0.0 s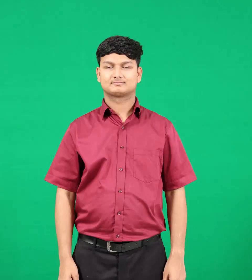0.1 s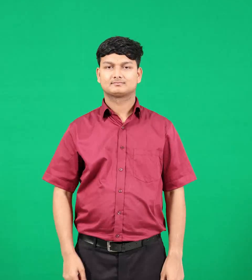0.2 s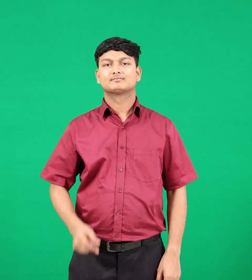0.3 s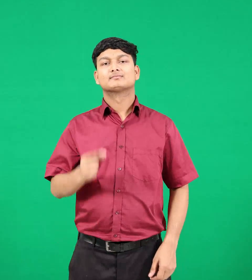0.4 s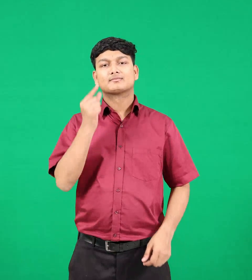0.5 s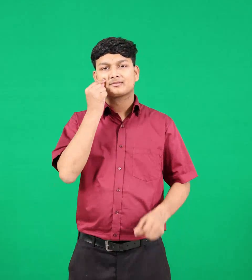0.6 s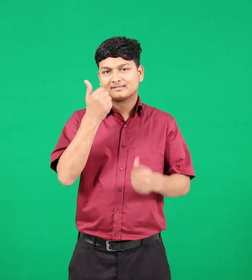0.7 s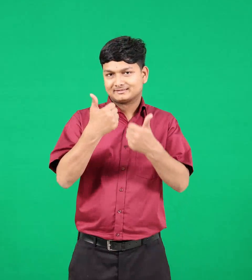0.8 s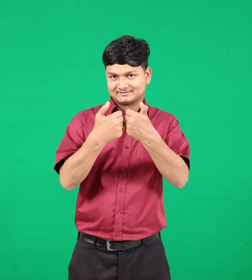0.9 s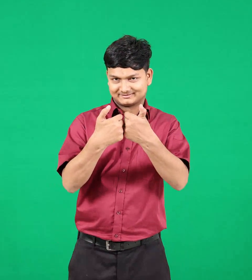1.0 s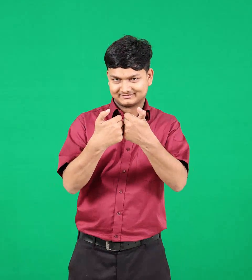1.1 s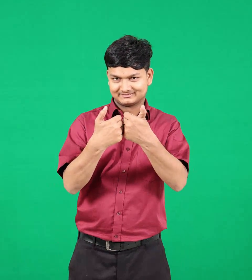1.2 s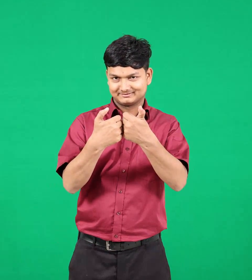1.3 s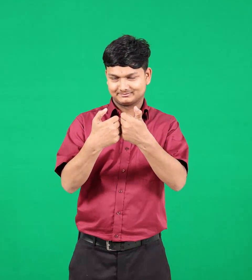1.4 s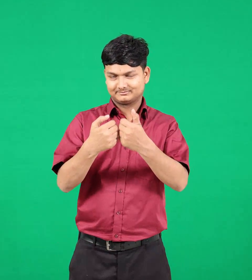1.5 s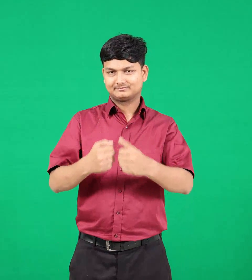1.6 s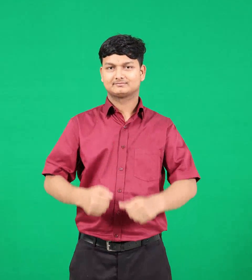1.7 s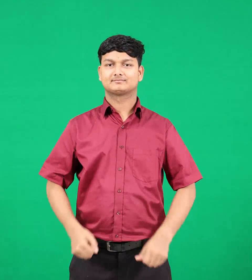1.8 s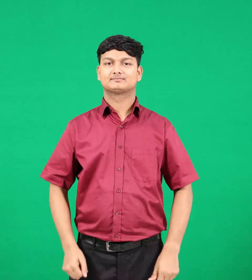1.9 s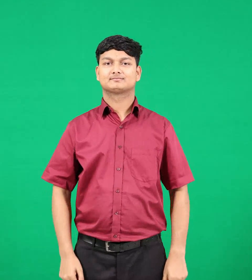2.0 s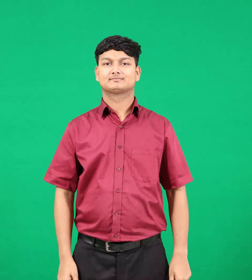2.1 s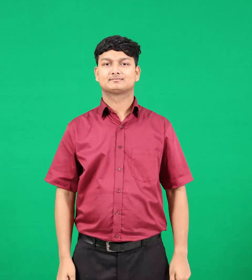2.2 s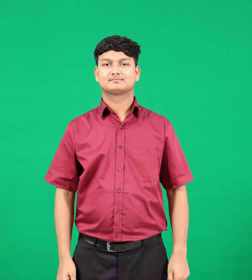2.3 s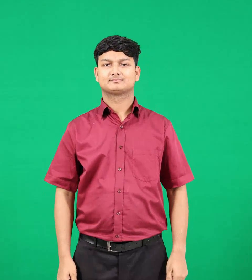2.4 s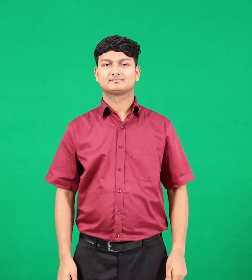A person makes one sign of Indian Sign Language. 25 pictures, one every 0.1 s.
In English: boyfriend
